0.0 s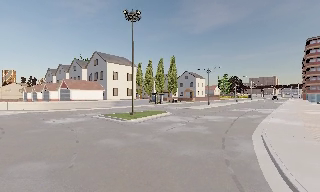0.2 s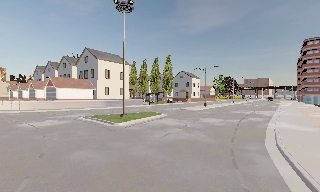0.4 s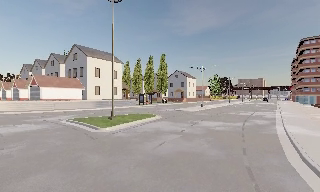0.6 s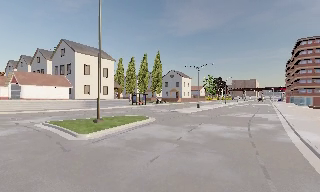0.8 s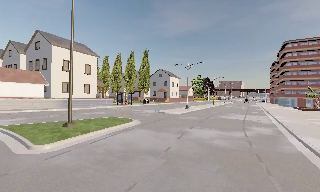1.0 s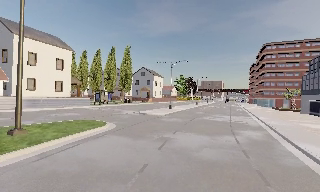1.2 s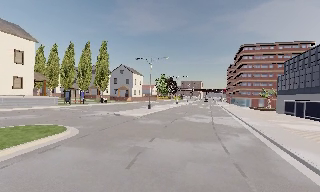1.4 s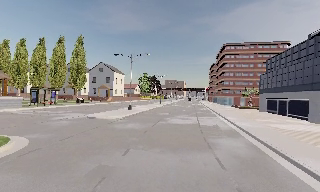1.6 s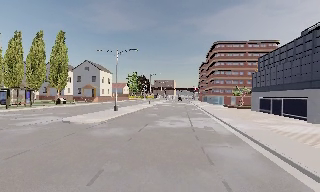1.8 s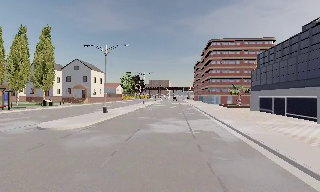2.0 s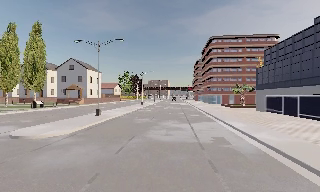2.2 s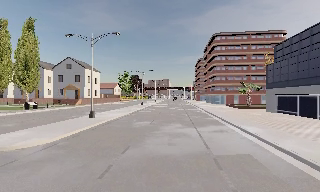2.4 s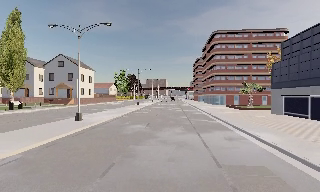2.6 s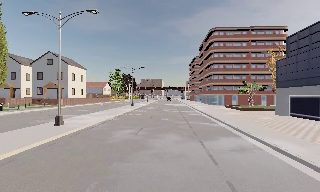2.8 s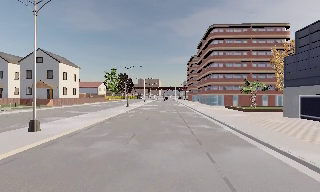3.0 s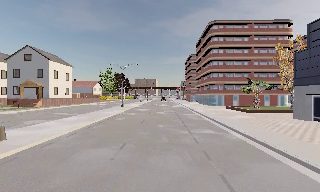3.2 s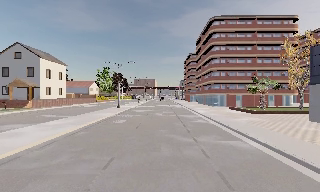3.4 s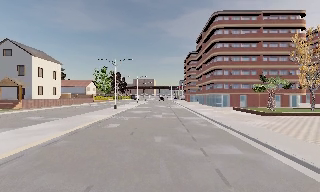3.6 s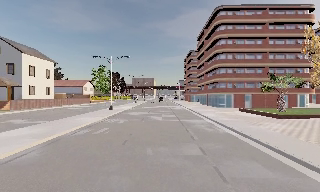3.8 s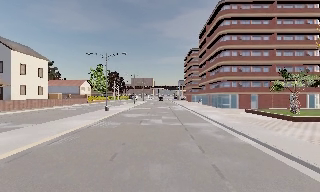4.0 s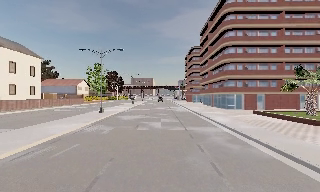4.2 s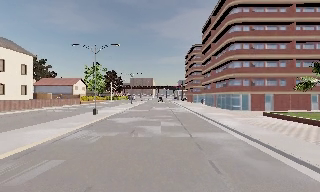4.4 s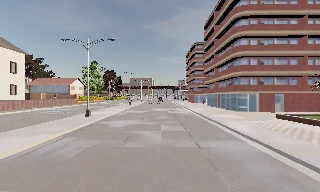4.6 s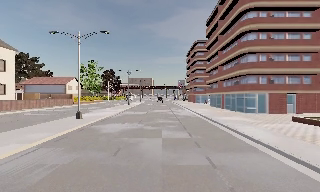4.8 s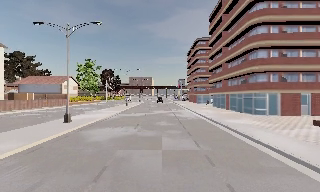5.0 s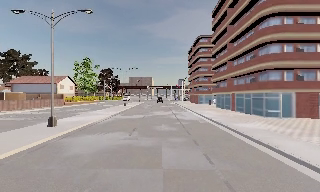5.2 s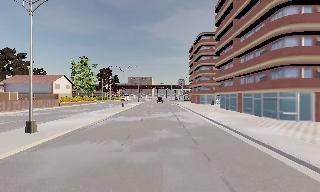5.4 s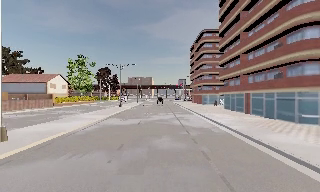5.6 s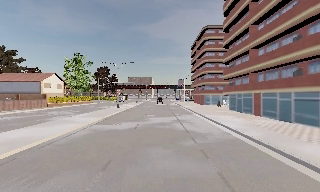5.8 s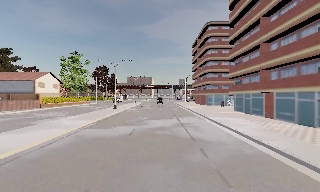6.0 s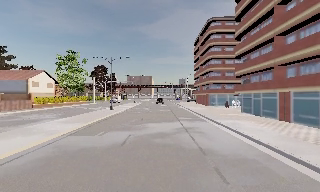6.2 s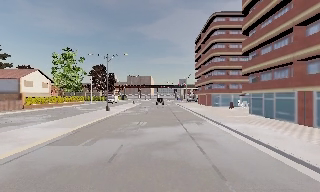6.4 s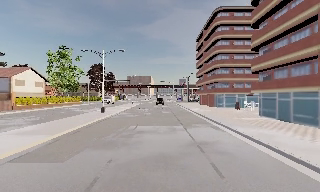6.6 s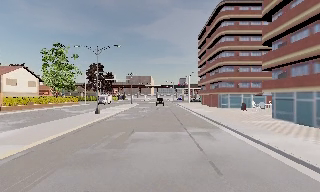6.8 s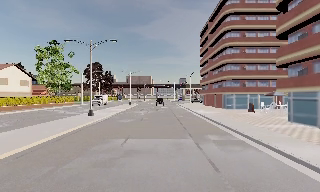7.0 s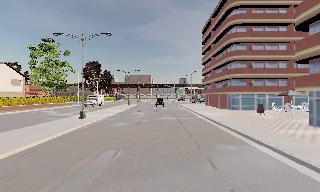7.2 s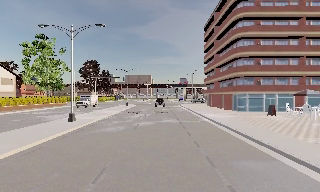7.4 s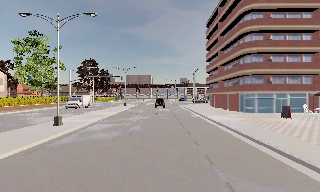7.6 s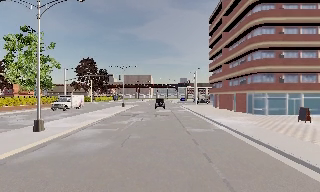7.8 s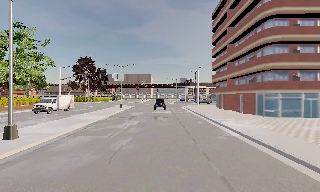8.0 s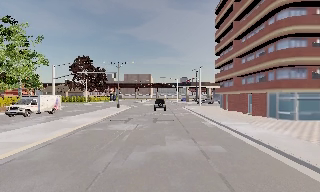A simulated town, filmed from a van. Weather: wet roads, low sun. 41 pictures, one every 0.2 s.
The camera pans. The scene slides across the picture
to the left.
The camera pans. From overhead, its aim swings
clockwise.
0.0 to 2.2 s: The scene slides to the left, as the camera pans about 35 degrees to its right. It travels forward, about 20 m.
2.2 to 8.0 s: The camera travels forward, about 55 m, so what stands in front looms larger.
The film runs forward here.
